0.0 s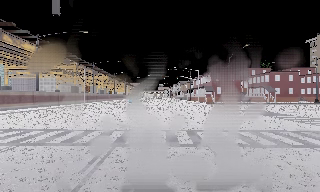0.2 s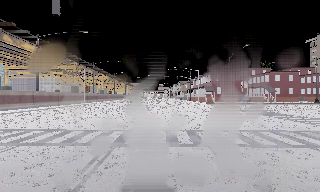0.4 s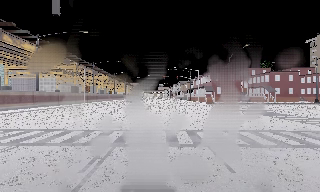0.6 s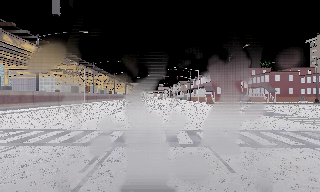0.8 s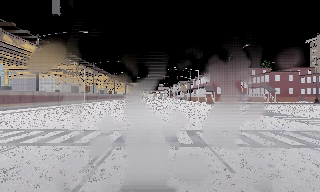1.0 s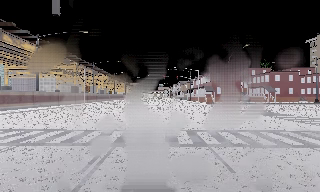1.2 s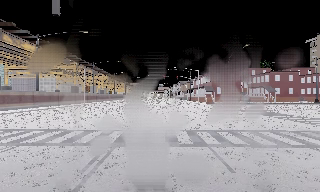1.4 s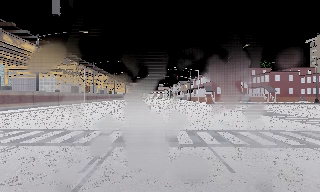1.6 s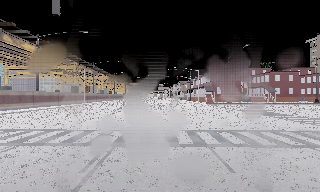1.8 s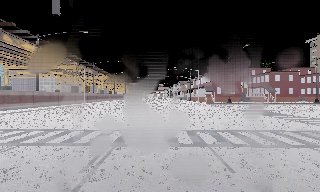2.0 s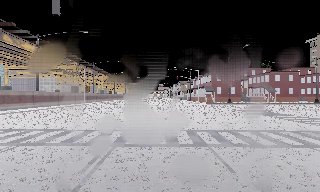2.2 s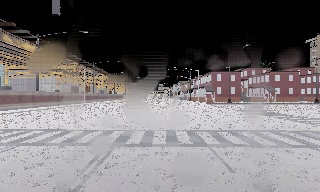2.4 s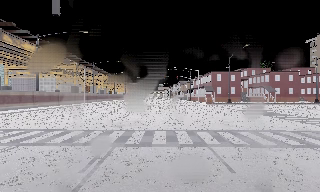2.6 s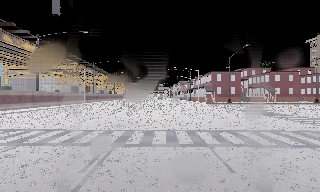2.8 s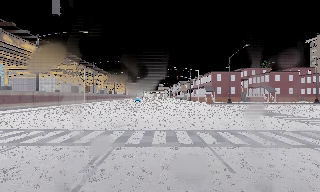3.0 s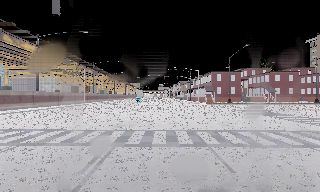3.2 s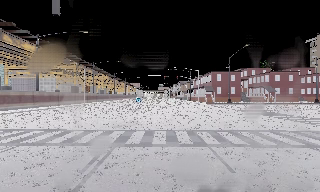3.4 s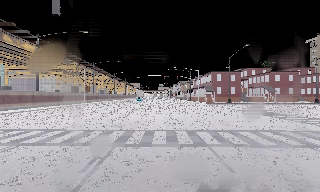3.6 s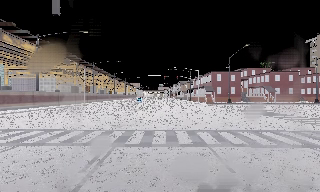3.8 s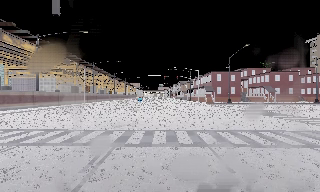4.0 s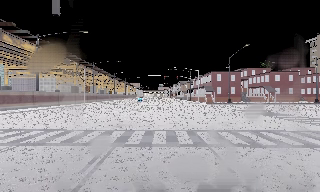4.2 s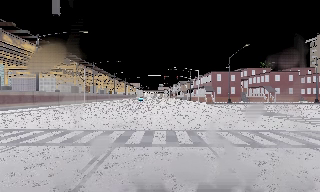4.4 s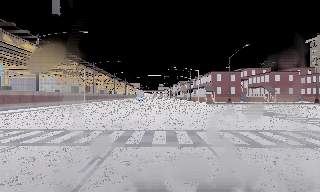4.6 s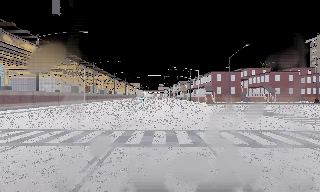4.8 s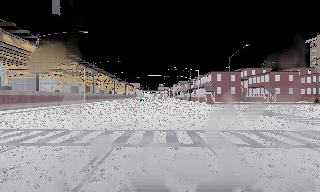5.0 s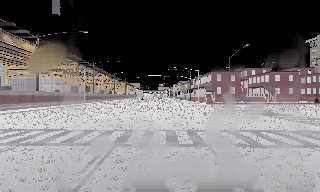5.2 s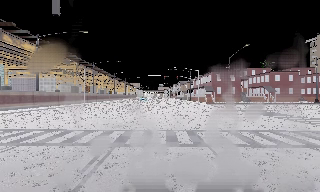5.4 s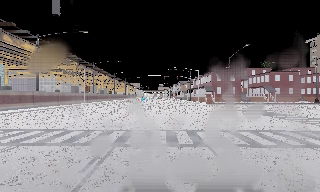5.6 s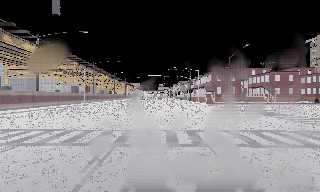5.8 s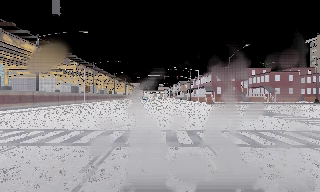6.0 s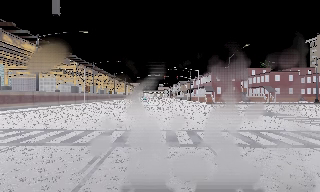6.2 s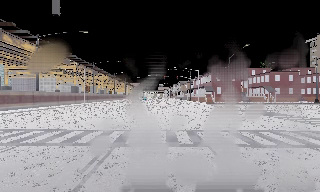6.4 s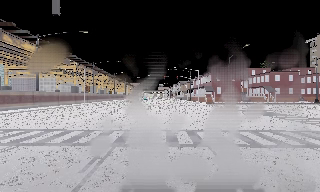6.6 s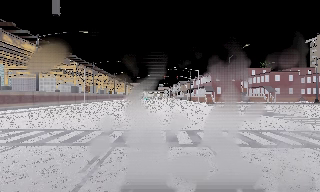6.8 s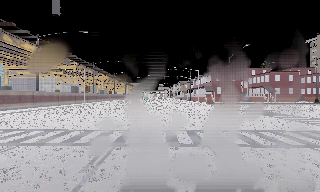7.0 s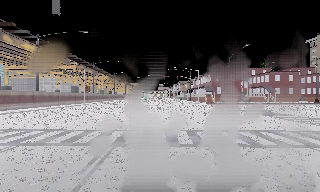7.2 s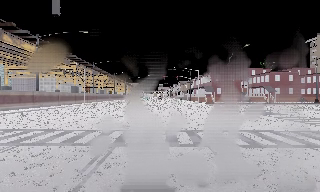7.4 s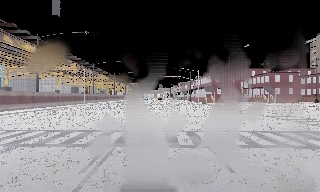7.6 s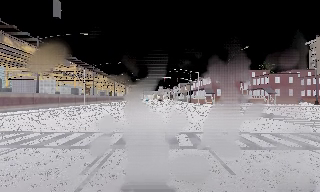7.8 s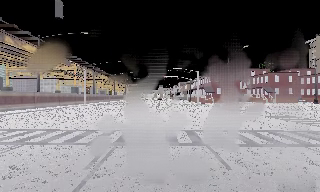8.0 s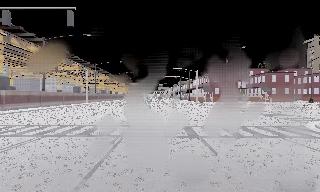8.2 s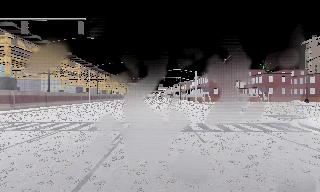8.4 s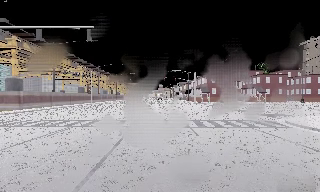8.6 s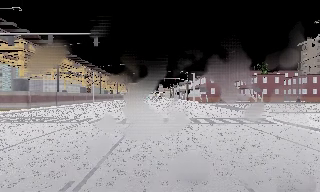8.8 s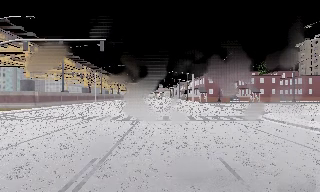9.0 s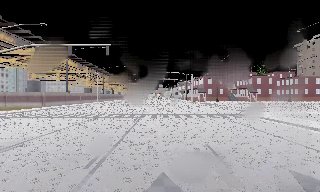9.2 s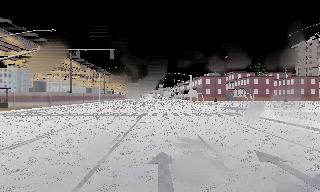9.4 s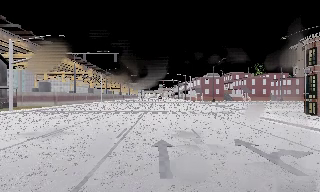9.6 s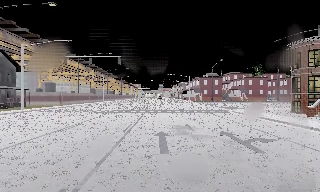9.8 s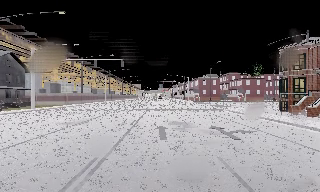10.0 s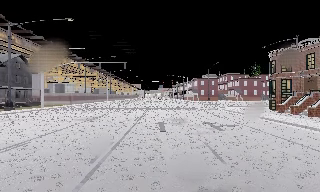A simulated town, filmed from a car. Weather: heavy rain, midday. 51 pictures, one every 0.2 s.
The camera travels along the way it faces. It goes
backward.
0.0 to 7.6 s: The camera keeps its place and its aim.
7.6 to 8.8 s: The camera travels backward, about 6 m, so what stands in front gets smaller. It gains speed.
8.8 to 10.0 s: The camera travels backward, about 9 m, so what stands in front gets smaller.
The film runs backward here.
